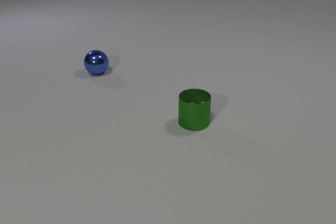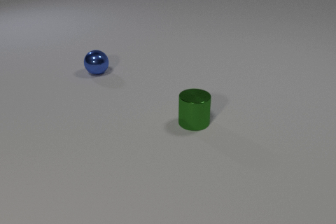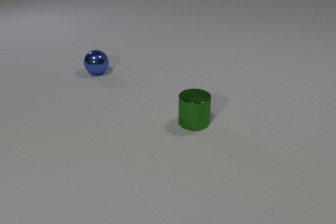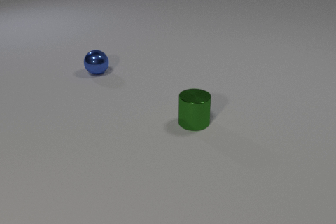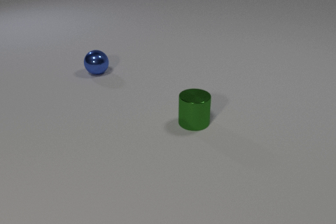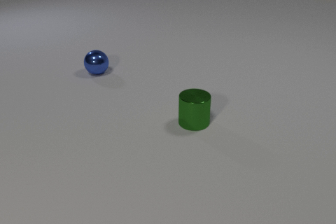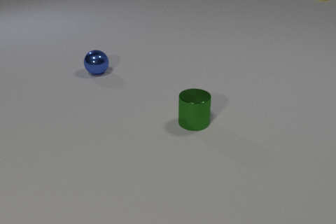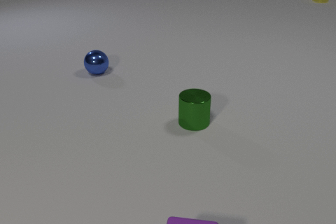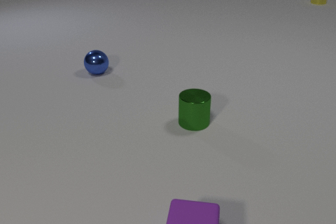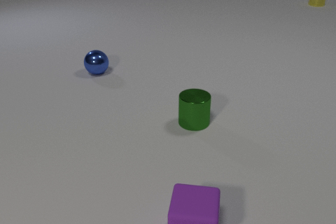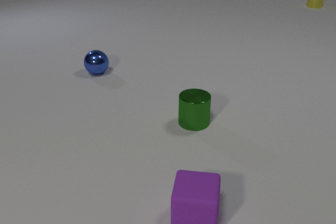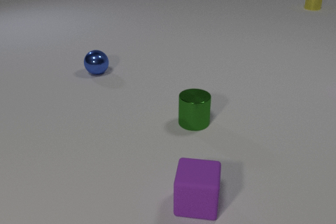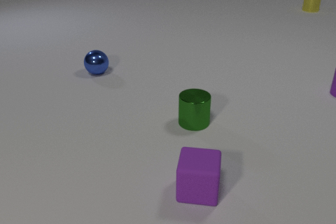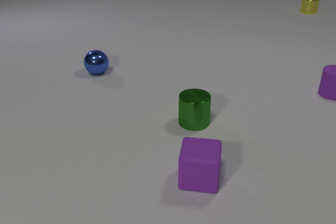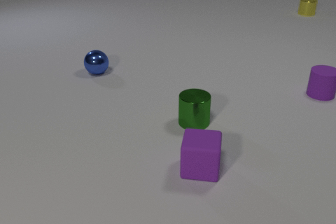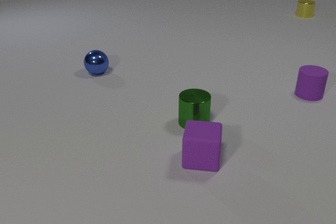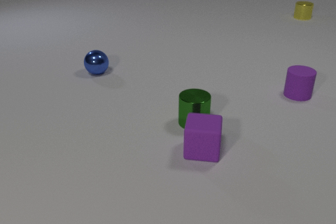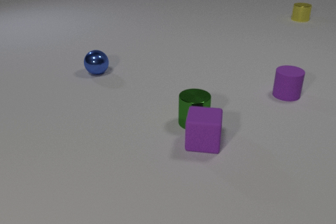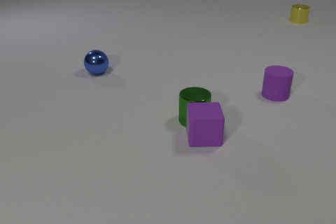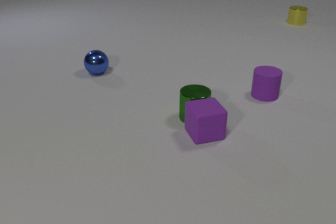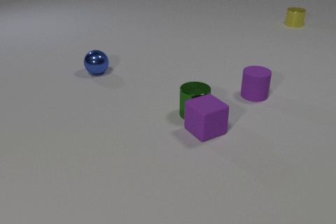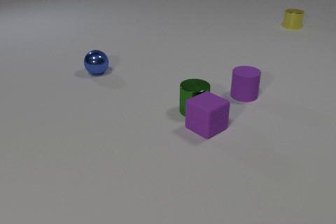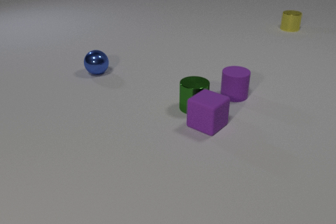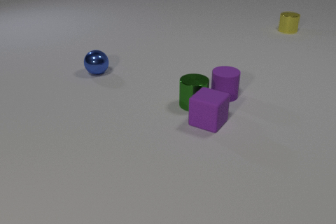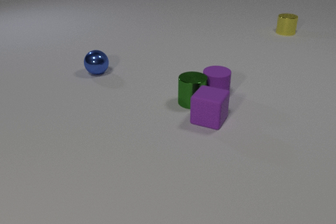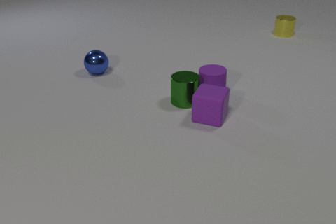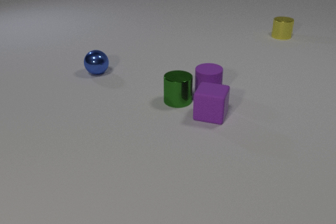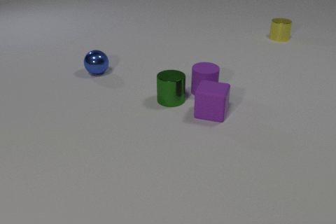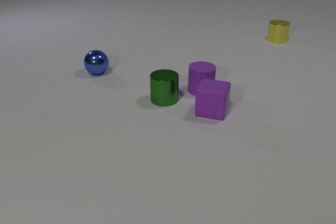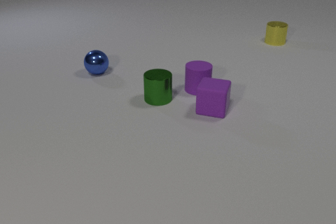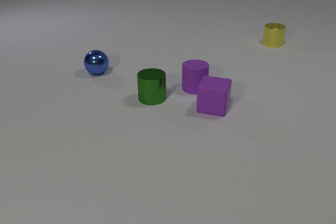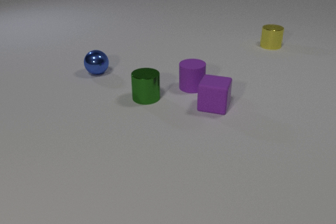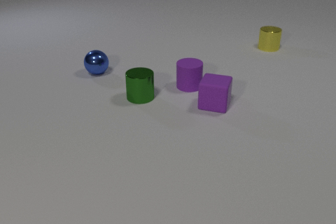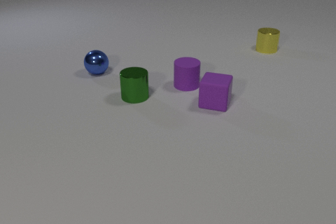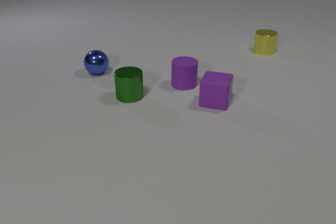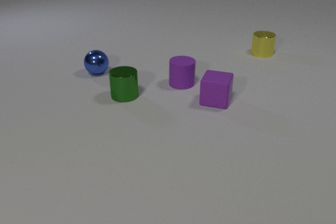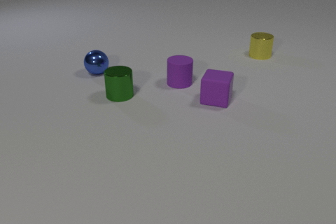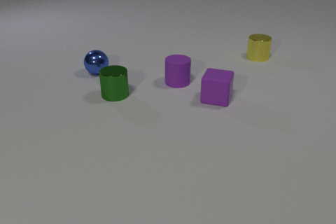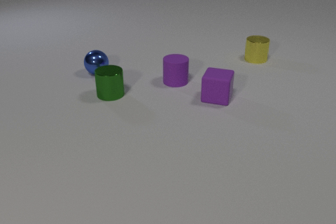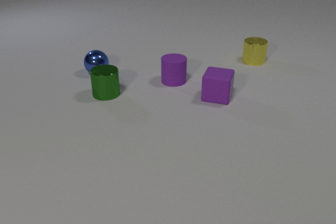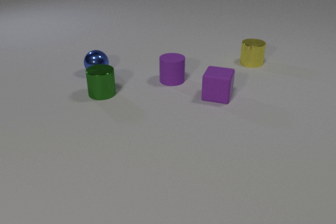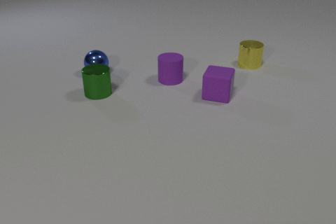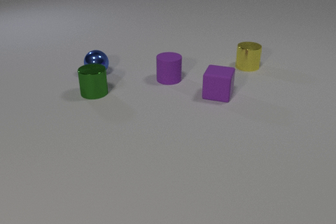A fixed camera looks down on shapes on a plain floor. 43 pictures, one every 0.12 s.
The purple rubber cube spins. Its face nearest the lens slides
to the right.
The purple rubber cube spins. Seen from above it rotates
counterclockwise.
0.00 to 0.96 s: The purple rubber cube comes in at the bottom edge, slides away from the camera. The yellow metal cylinder comes in at the top edge, slides toward the camera.
0.96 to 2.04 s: The purple rubber cube slides away from the camera. The yellow metal cylinder slides toward the camera. The purple rubber cylinder comes in at the right edge, slides to the left and toward the camera.
2.04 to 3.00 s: The purple rubber cube slides away from the camera, spins counterclockwise seen from above by about 75 degrees, its near face sliding to the right. The green metal cylinder slides away from the camera. The yellow metal cylinder slides toward the camera. The purple rubber cylinder slides to the left. The purple rubber cube and the green metal cylinder collide. The green metal cylinder and the purple rubber cylinder collide.
3.00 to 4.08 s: The purple rubber cube slides away from the camera. The green metal cylinder slides to the left. The yellow metal cylinder slides toward the camera. The purple rubber cylinder slides to the left and away from the camera.
4.08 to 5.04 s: The purple rubber cube slides away from the camera. The green metal cylinder slides to the left. The yellow metal cylinder slides toward the camera. The purple rubber cylinder slides to the left and away from the camera.
What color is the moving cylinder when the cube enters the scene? yellow.
What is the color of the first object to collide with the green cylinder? purple.
What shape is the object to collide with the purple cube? cylinder.
